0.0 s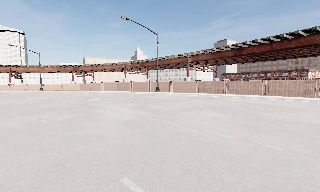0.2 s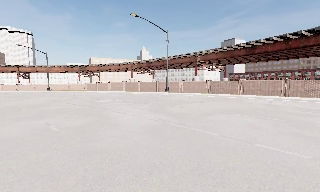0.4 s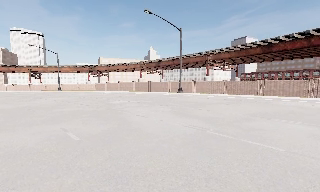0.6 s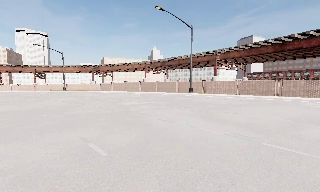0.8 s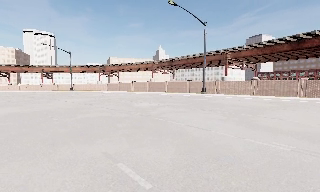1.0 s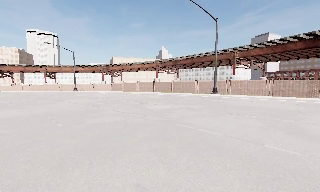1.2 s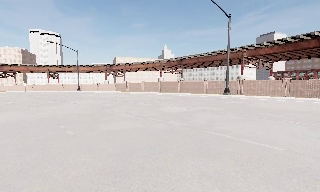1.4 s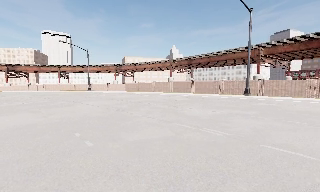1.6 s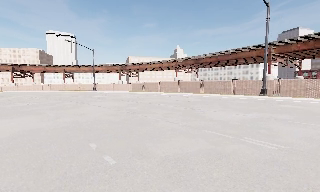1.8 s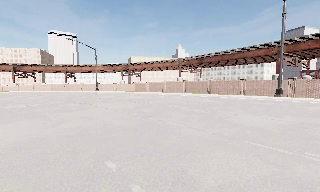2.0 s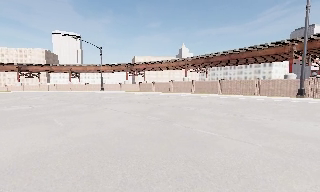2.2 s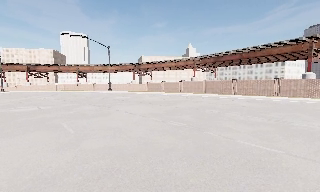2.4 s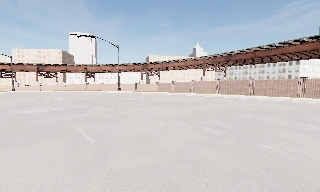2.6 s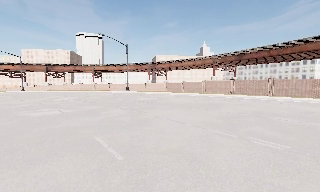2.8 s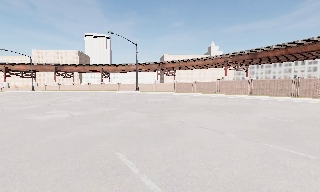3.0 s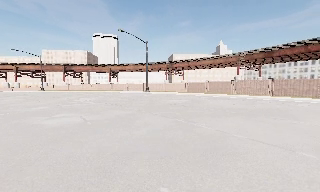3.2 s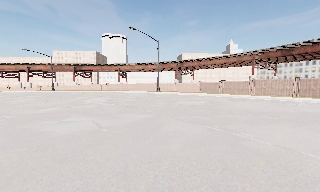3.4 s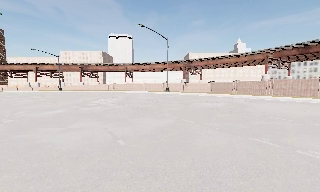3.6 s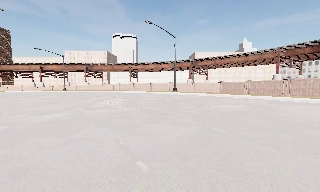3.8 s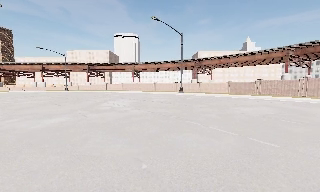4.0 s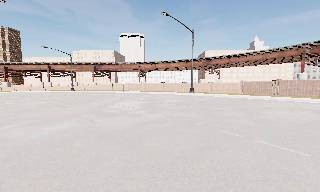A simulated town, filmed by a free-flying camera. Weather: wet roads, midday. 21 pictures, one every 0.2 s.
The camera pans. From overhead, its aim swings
counterclockwise.
The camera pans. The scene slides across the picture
to the right.
0.0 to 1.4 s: The camera pans to its left, which is counterclockwise from overhead, by about 10 degrees. It travels forward and to its left, about 10 m, so what stands in front looms larger.
1.4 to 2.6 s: The camera travels forward and to its left, about 8 m, so what stands in front looms larger.
2.6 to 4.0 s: The camera swings to its left by about 15 degrees, and the scene slides to the right. It travels forward and to its left, about 11 m, so what stands in front looms larger.
The film runs backward here.
